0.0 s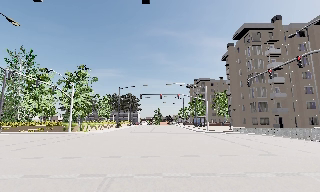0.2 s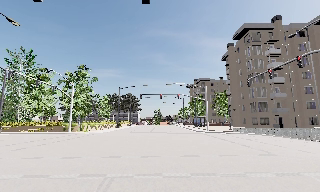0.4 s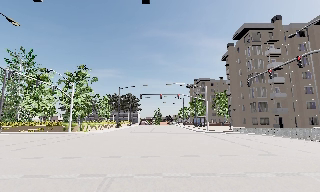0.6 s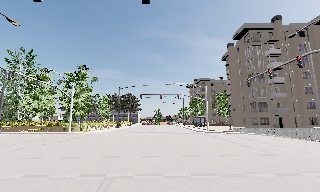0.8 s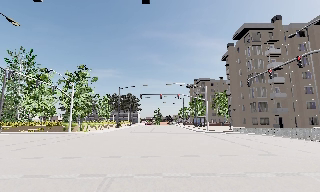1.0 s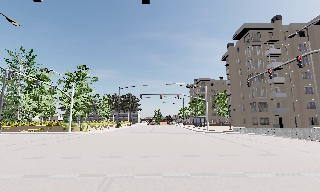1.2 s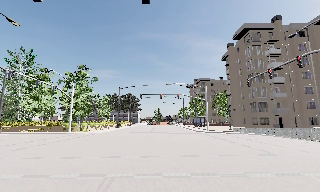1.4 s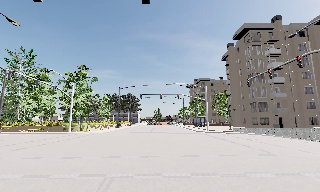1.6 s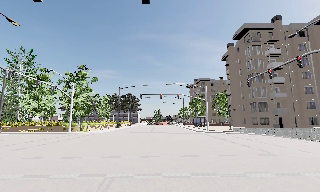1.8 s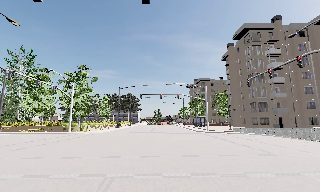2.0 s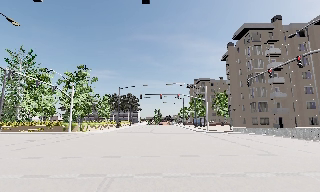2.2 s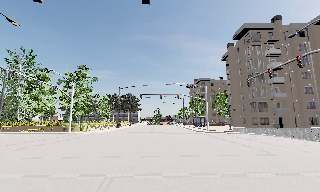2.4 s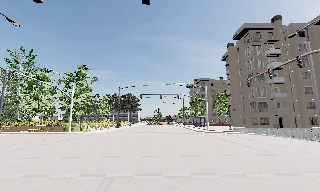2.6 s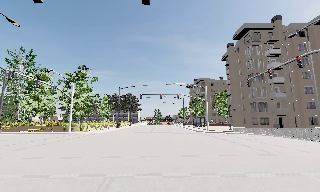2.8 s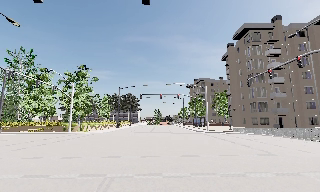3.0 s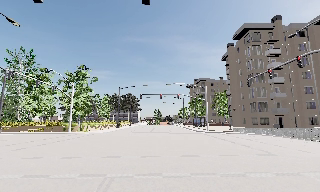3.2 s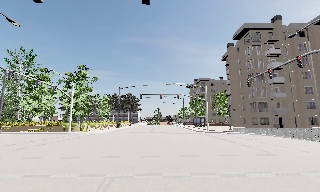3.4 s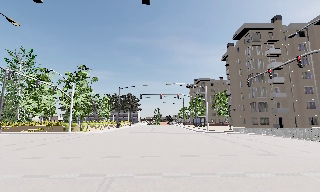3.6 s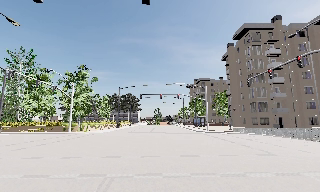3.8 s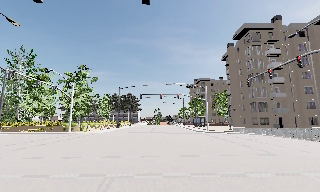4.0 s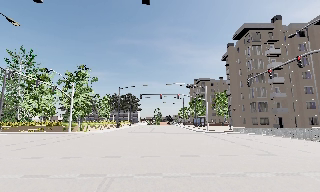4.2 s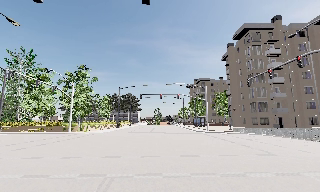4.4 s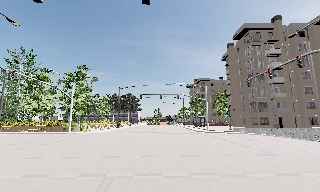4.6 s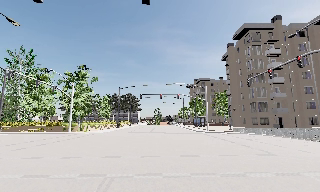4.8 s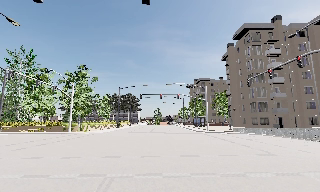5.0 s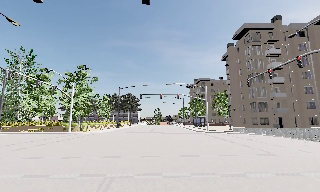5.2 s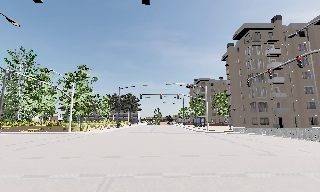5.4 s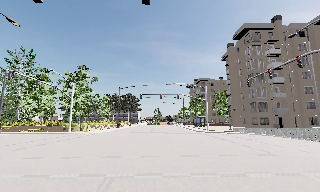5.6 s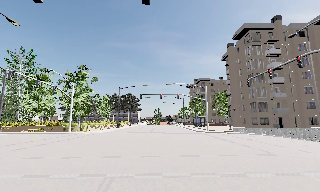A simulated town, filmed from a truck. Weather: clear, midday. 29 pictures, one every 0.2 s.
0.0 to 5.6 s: The camera keeps its place and its aim.
The film runs forward here.
